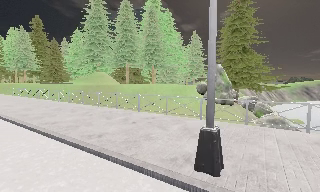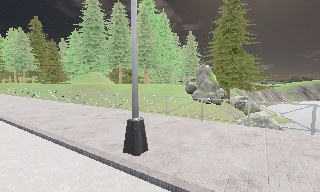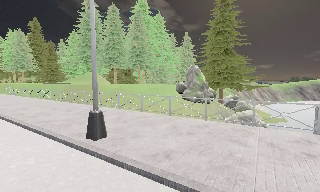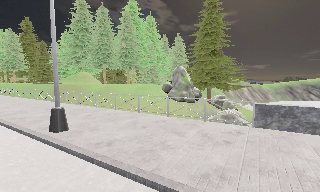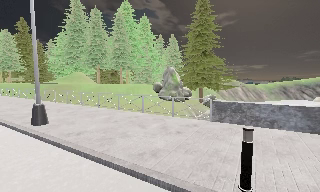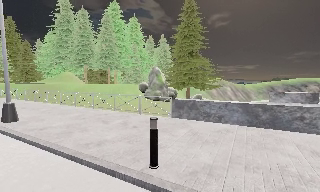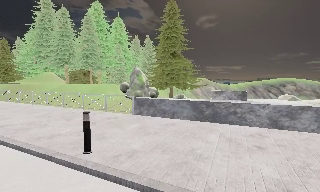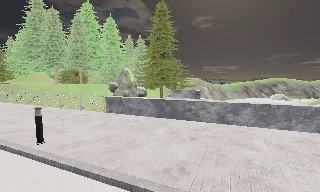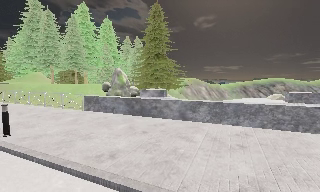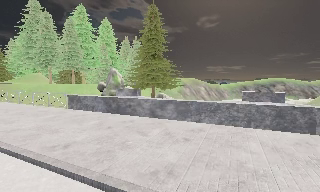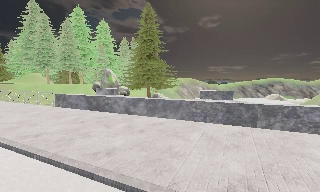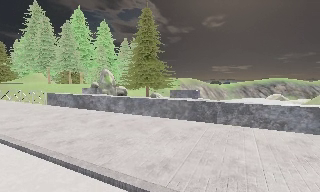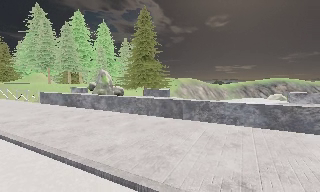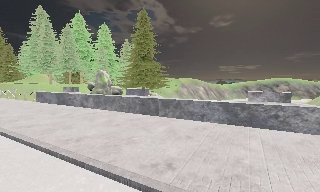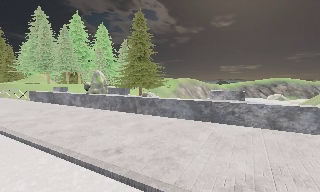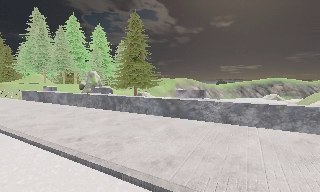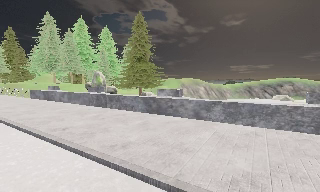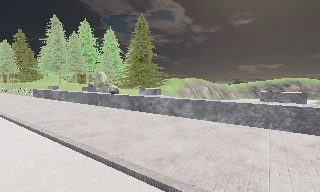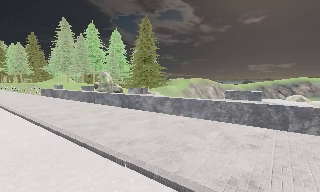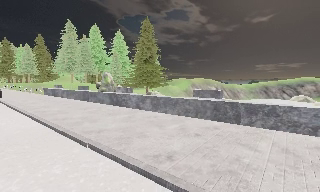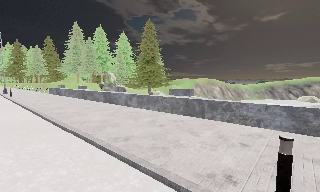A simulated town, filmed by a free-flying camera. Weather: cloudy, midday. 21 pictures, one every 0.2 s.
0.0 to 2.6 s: The camera travels to its right and backward, about 18 m, so close, fixed things drift to the left.
2.6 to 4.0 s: The camera pans to its left, which is counterclockwise from overhead, by about 10 degrees. It travels to its right and backward, about 10 m, so close, fixed things drift to the left.
The film runs backward here.
